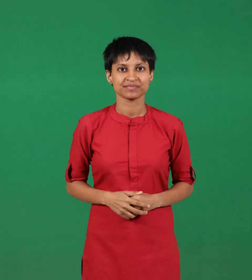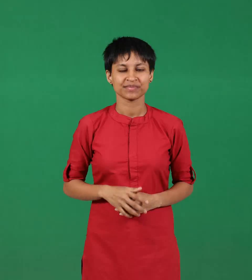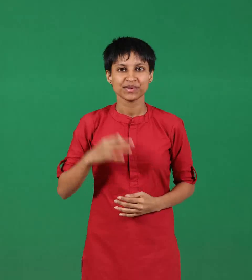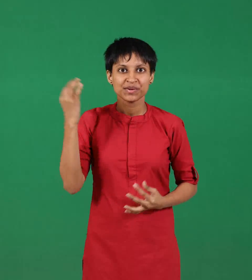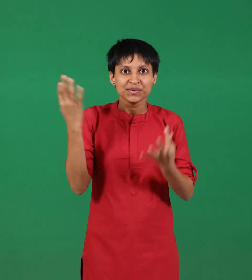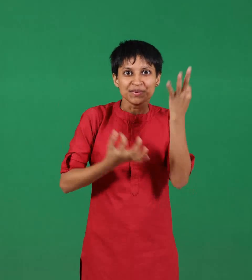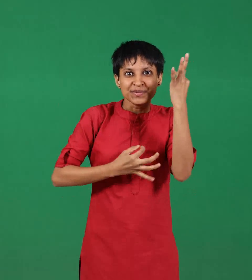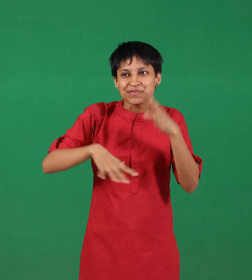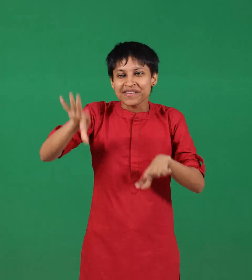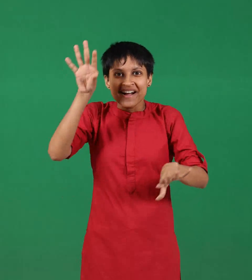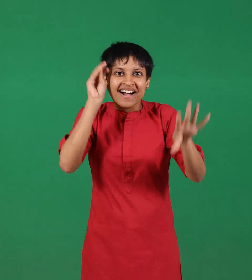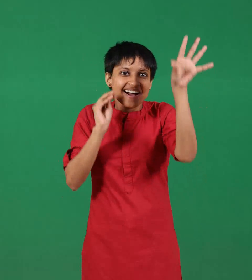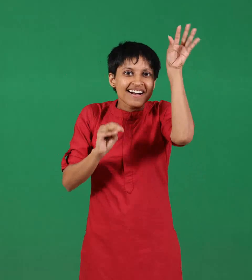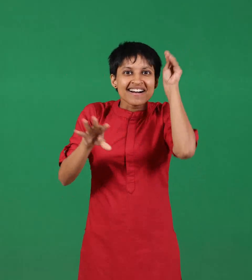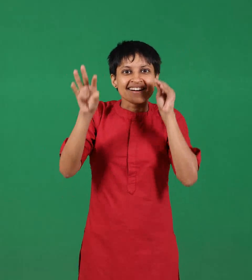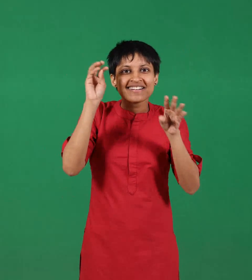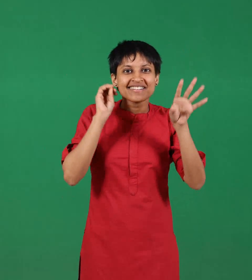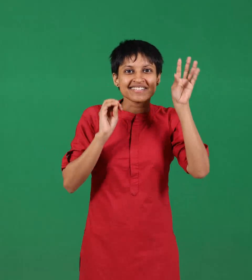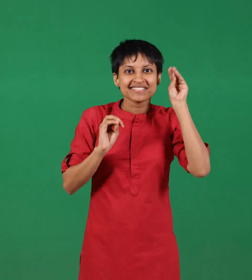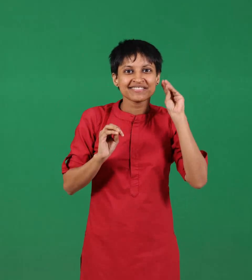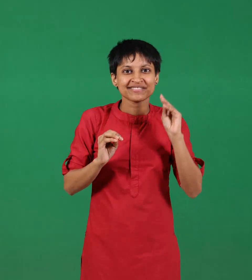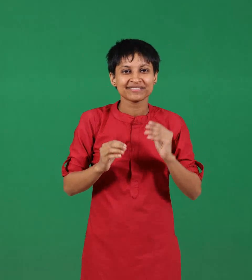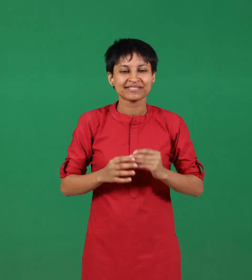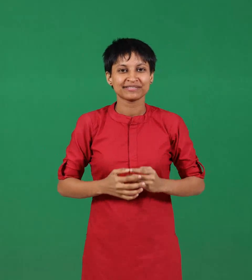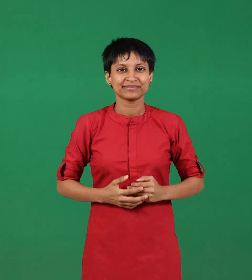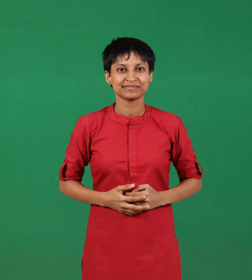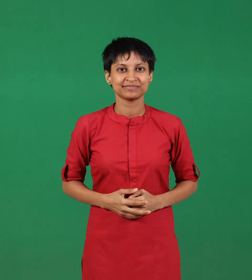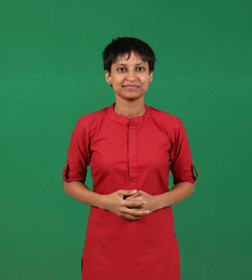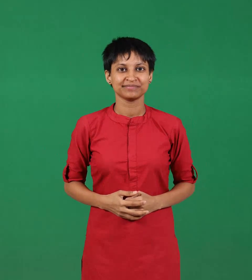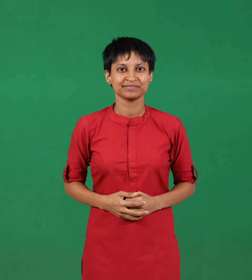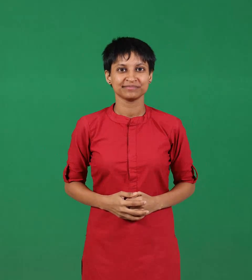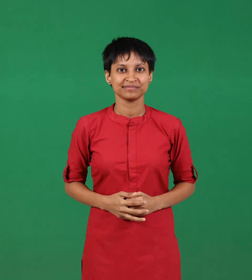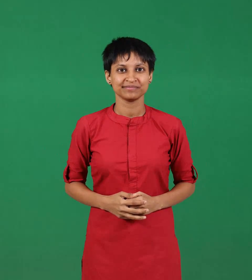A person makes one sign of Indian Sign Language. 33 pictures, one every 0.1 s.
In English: explore
